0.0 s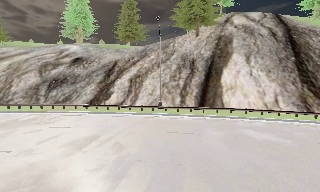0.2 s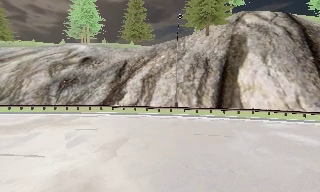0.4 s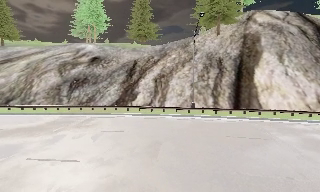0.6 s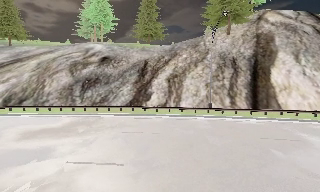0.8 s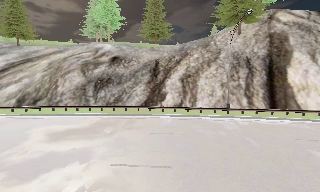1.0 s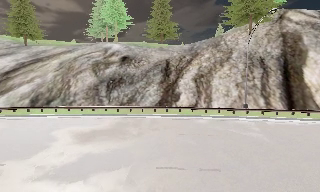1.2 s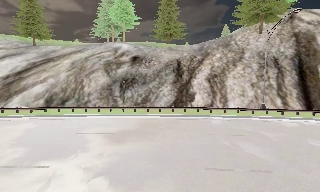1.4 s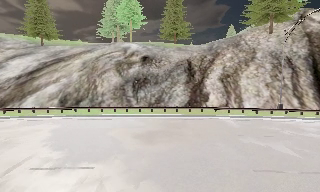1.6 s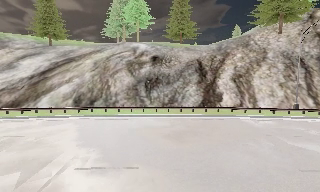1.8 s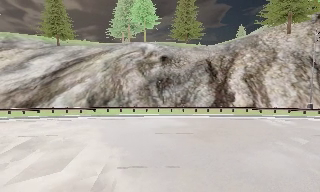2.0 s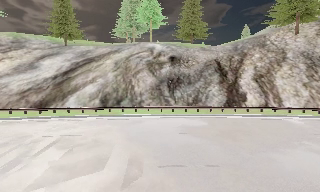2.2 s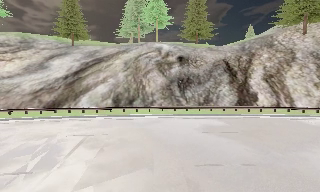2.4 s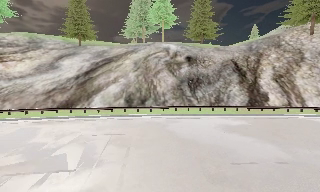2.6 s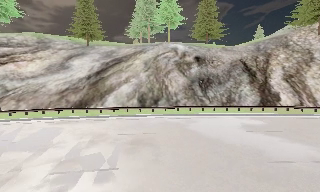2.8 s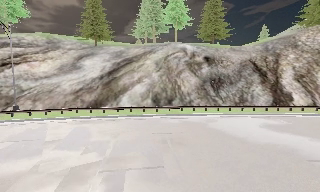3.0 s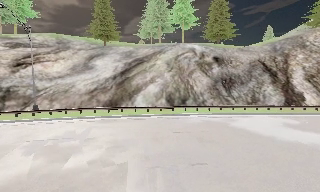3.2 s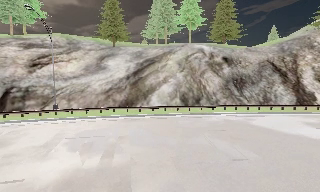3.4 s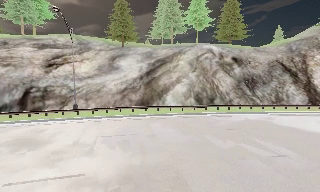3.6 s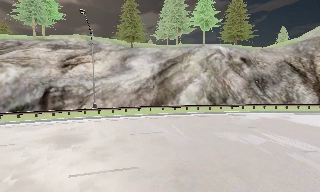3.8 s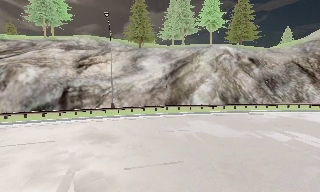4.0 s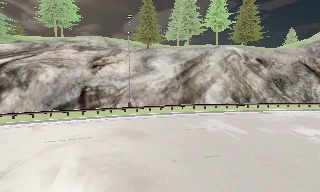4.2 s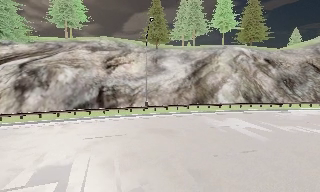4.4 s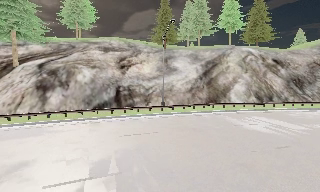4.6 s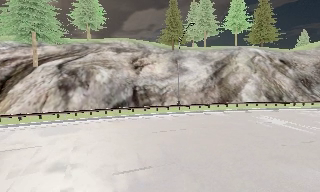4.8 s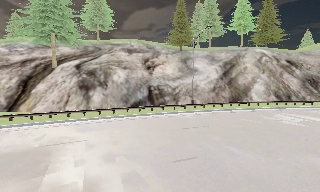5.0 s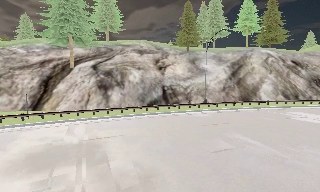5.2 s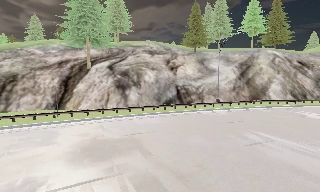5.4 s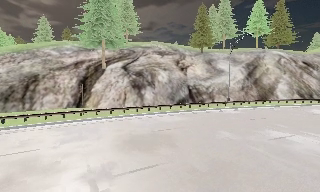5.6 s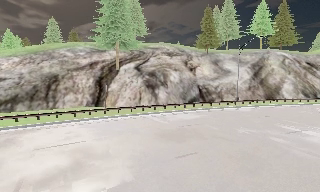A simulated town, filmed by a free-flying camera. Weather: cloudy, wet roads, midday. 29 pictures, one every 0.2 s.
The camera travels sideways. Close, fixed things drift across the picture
to the right.
0.0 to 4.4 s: The camera travels to its left, about 35 m, so close, fixed things drift to the right.
4.4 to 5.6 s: The camera travels to its left and backward, about 11 m, so close, fixed things drift to the right.
The film runs forward here.
